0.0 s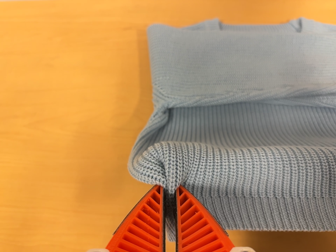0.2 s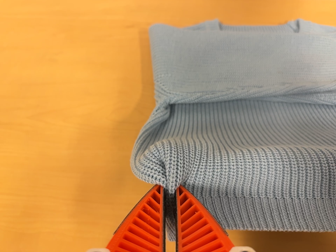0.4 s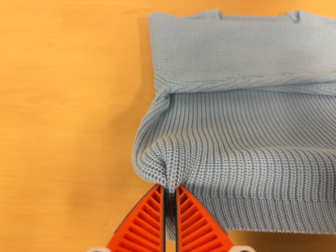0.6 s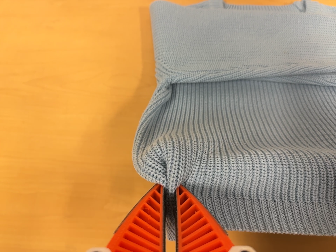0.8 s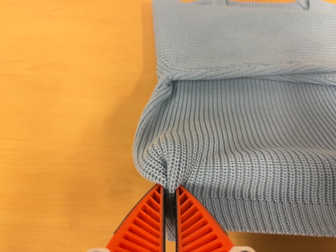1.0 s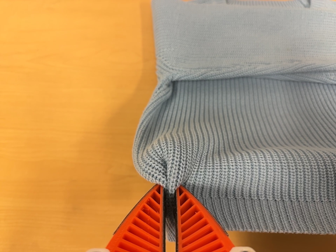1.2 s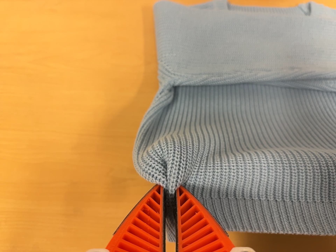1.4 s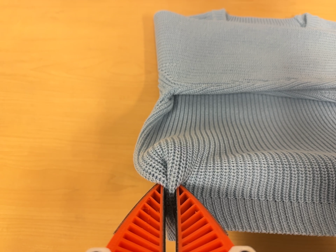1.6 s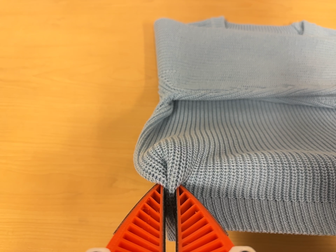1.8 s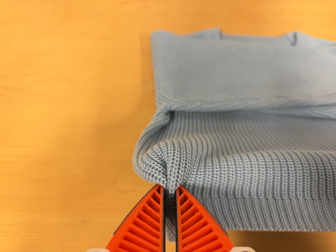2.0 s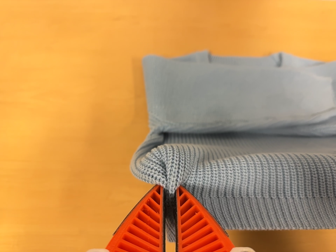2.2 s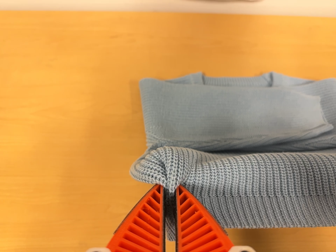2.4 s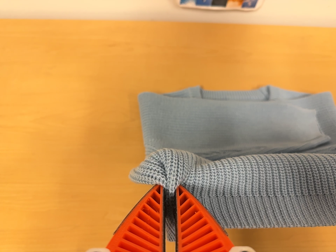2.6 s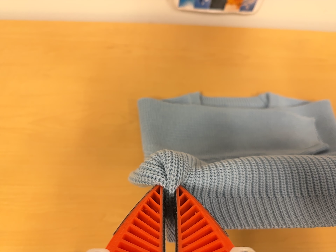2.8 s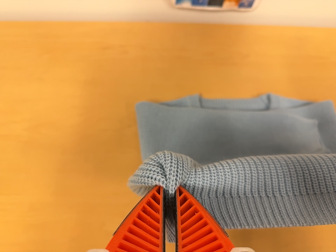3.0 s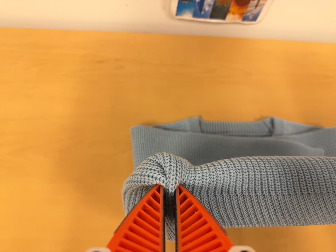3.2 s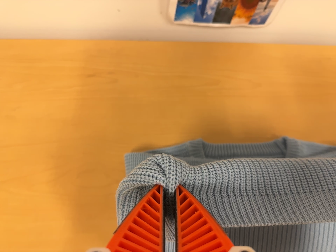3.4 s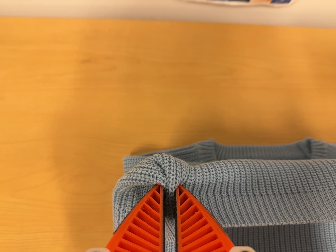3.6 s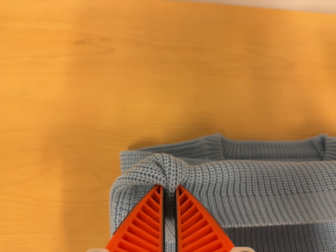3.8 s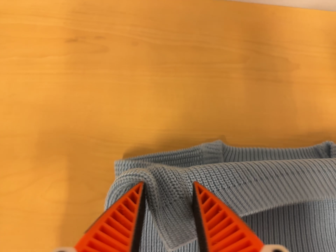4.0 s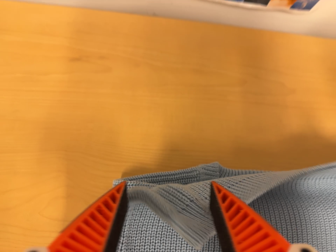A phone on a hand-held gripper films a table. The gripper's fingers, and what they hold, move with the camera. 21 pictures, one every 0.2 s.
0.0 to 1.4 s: The camera travels toward the bottom of its view, about 9 cm, so close, fixed things drift upward.
1.4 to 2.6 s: The camera travels backward and toward the top of its view, about 9 cm, so what stands in front gets smaller.
2.6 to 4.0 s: The camera travels forward and toward the top of its view, about 28 cm, so what stands in front looms larger. Its aim tips toward the bottom of its view by about 10 degrees.
The film runs forward here.
